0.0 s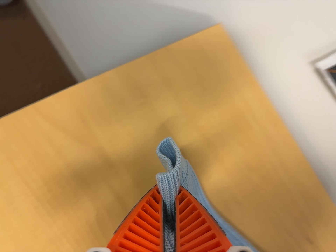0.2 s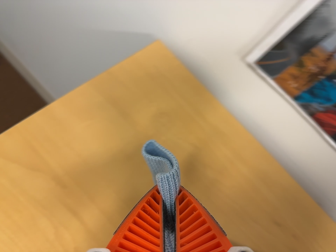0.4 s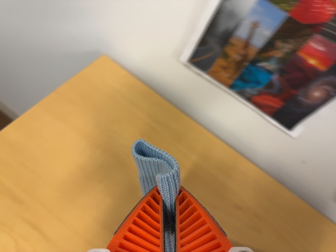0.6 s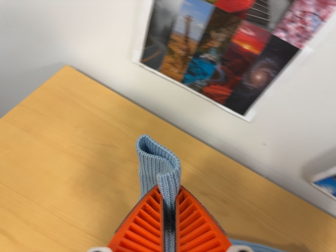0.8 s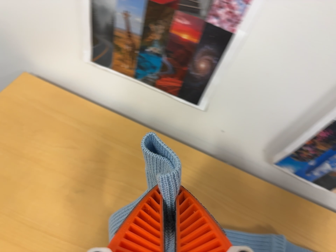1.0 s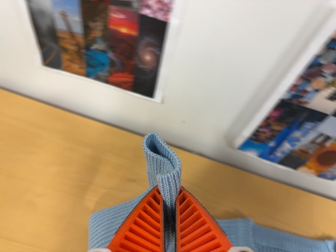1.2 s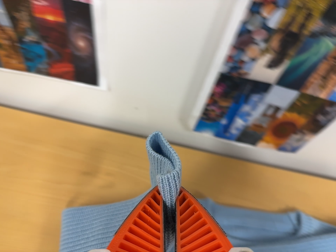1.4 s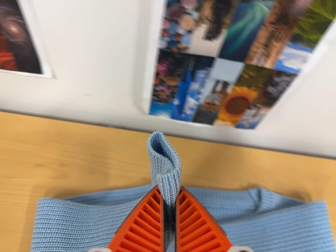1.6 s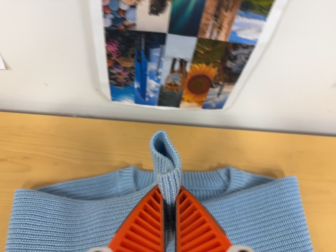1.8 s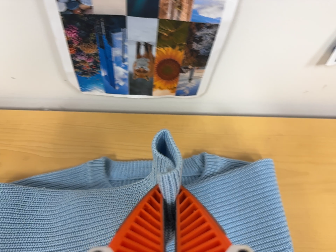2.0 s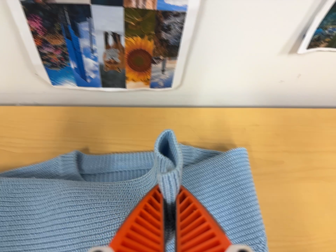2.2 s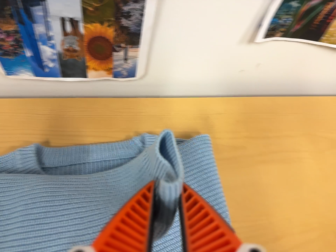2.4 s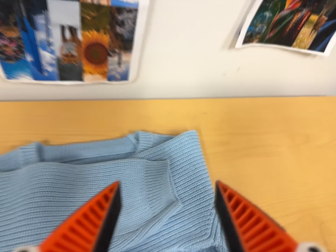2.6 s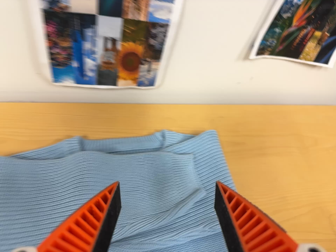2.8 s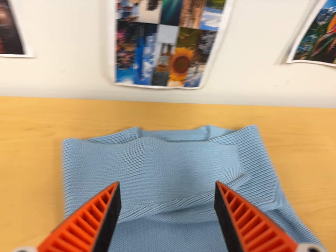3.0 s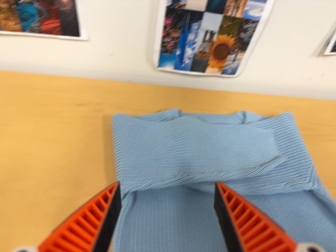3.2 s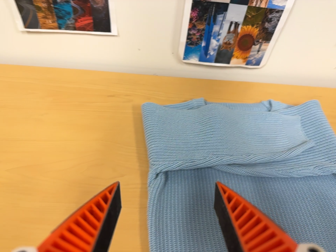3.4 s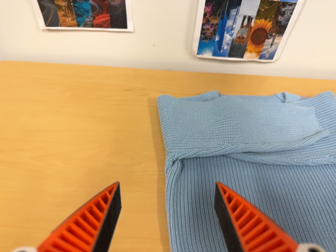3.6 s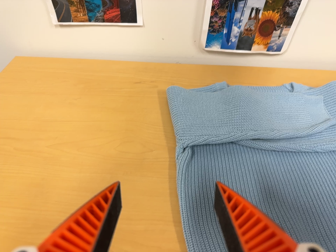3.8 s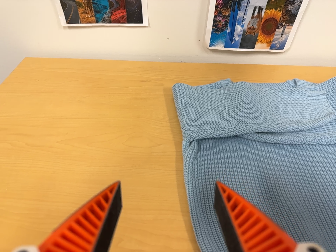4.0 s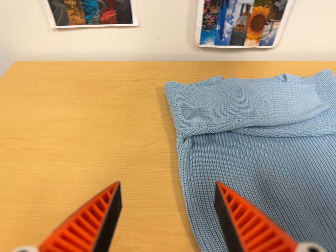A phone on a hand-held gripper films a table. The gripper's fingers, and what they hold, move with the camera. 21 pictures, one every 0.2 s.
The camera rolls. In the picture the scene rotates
counterclockwise.
0.0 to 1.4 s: The camera travels to its right, about 50 cm, so close, fixed things drift to the left. It rolls about its line of sight by about 50 degrees, and the scene rotates counterclockwise.
1.4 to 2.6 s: The scene slides to the left, as the camera pans about 10 degrees to its right. It travels toward the bottom of its view, to its right and backward, about 14 cm, so close, fixed things drift upward. It rolls about its line of sight by about 10 degrees, and the scene rotates counterclockwise.
2.6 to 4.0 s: The camera swings to its left by about 15 degrees, and the scene slides to the right. It travels toward the bottom of its view, backward and to its left, about 28 cm, so close, fixed things drift upward.
The film runs forward here.
